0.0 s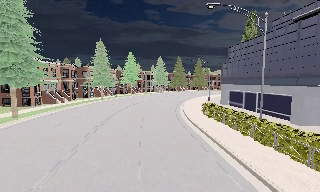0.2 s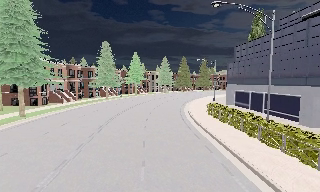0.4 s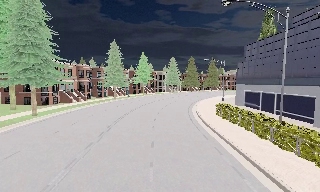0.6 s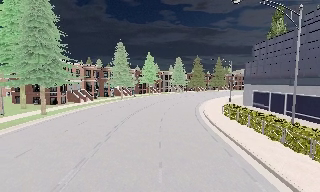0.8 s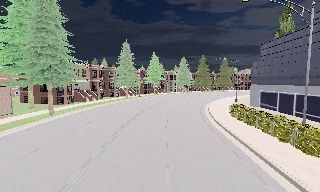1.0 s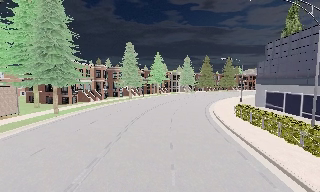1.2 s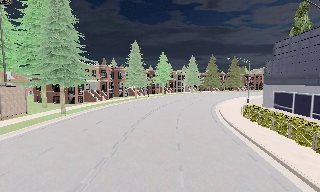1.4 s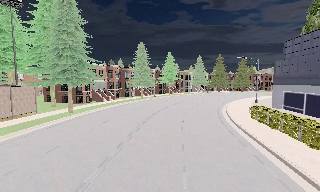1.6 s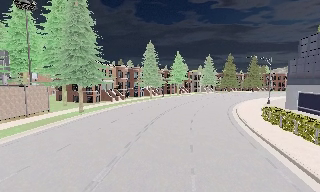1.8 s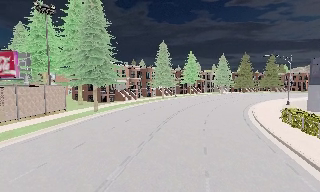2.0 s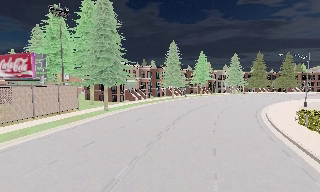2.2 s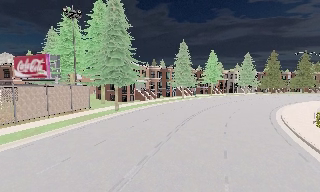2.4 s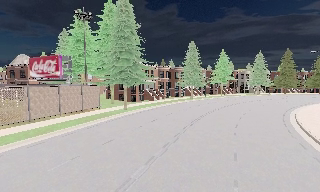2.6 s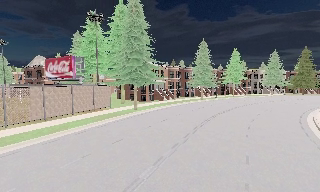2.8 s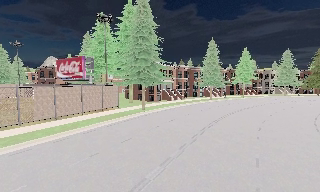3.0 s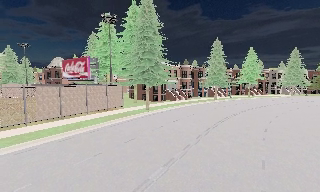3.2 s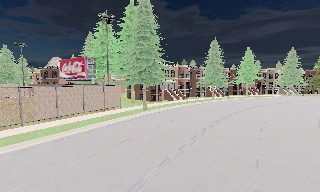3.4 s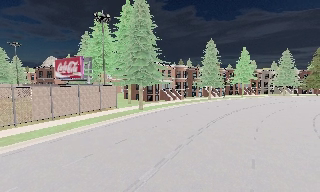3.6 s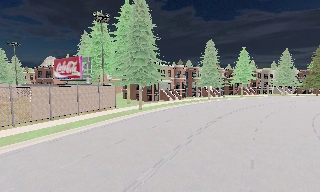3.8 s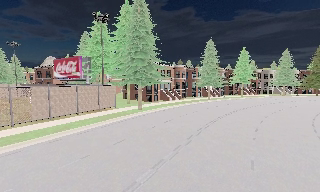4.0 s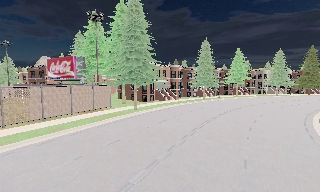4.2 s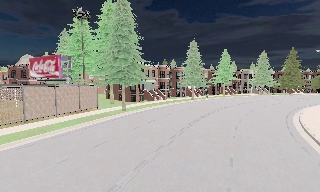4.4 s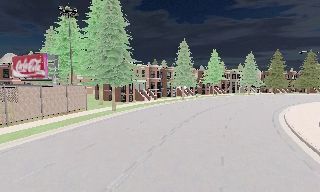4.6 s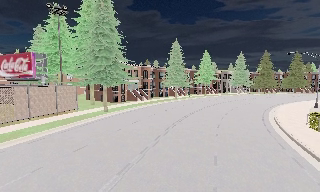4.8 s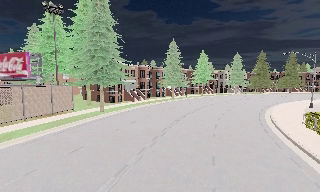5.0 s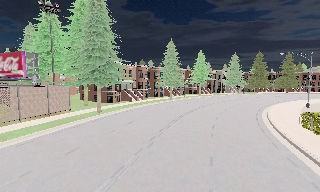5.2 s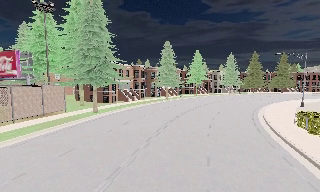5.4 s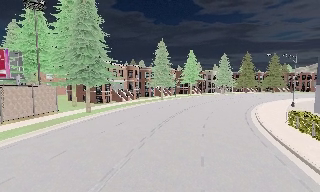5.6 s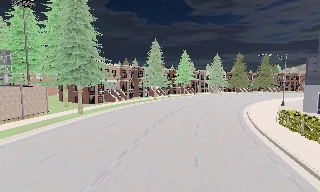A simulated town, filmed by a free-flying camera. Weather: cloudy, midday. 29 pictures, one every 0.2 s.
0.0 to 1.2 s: The camera pans to its left, which is counterclockwise from overhead, by about 10 degrees. It travels to its left, about 0.5 m, so close, fixed things drift to the right.
1.2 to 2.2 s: The camera swings to its left by about 15 degrees, and the scene slides to the right.
2.2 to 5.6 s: The camera travels forward and to its right, about 1 m, so what stands in front looms larger.
The film runs forward here.
